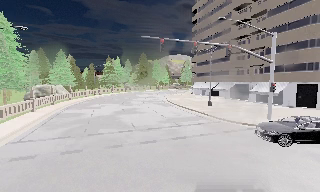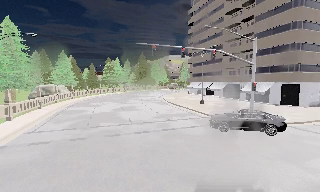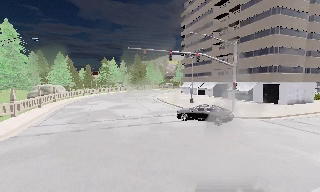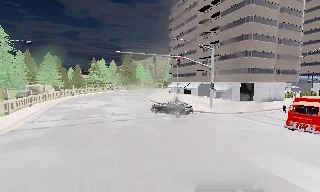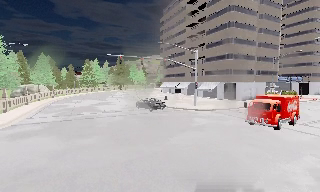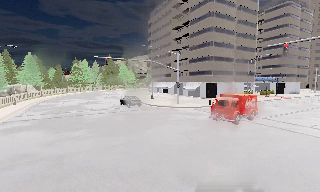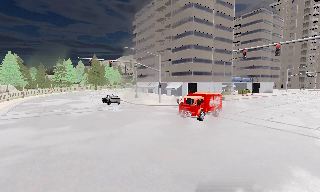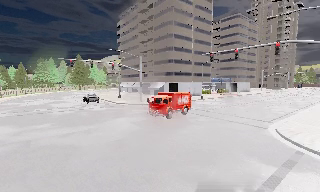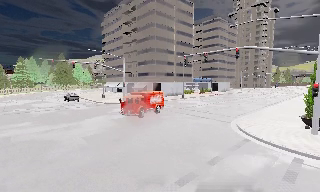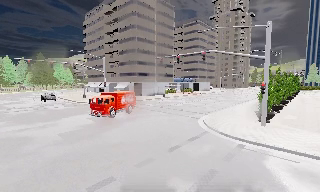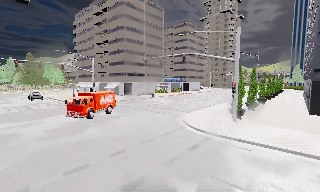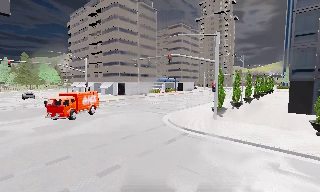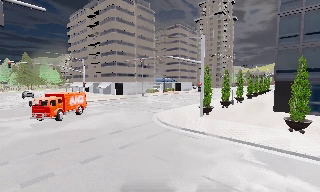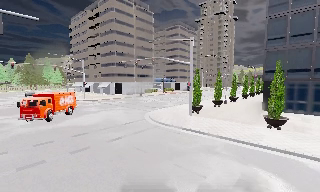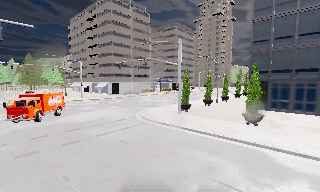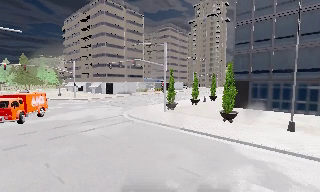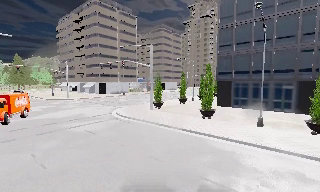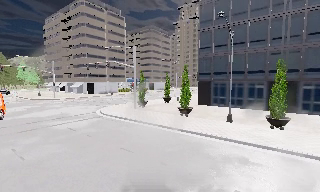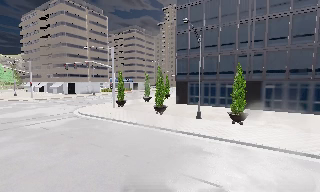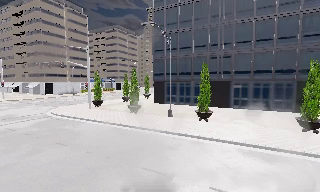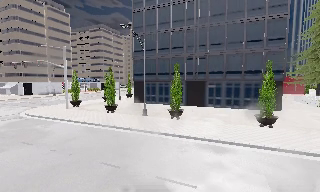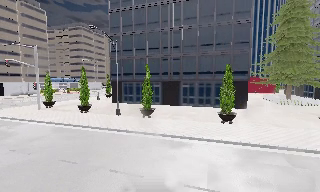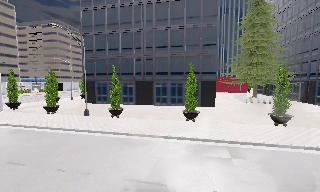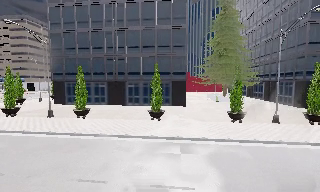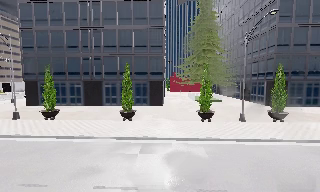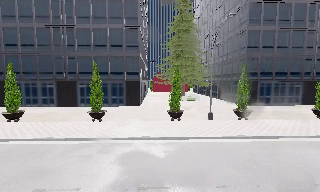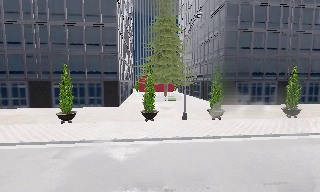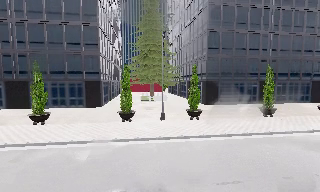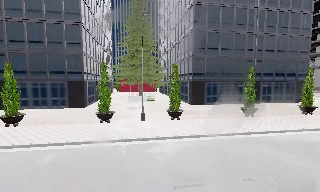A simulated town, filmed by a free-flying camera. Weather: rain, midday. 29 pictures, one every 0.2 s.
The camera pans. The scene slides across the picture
to the left.
The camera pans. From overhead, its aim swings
clockwise.
0.0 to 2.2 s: The camera swings to its right by about 30 degrees, and the scene slides to the left. It travels backward and to its right, about 19 m.
2.2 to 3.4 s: The camera travels to its right and backward, about 9 m, so close, fixed things drift to the left.
3.4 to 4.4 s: The camera pans to its right, which is clockwise from overhead, by about 25 degrees. It travels to its right and backward, about 7 m, so close, fixed things drift to the left.
4.4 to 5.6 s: The camera swings to its right by about 20 degrees, and the scene slides to the left. It travels to its right, about 9 m, so close, fixed things drift to the left.
The film runs forward here.
